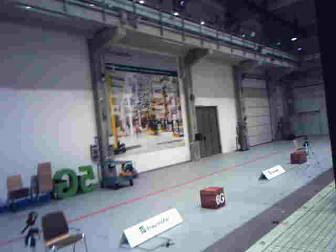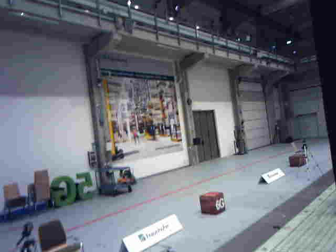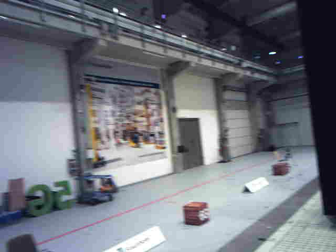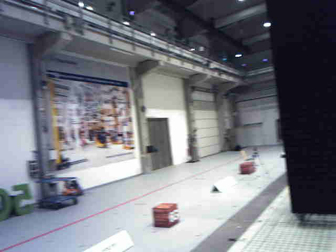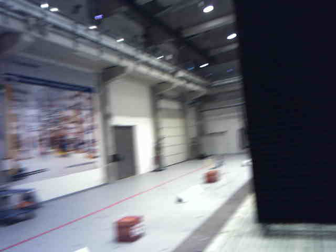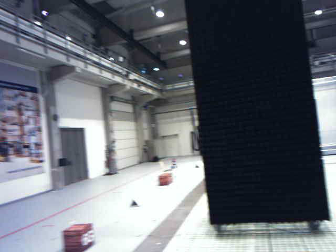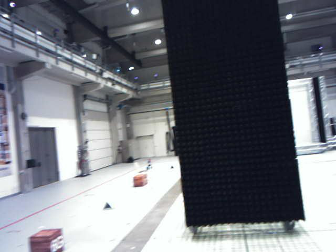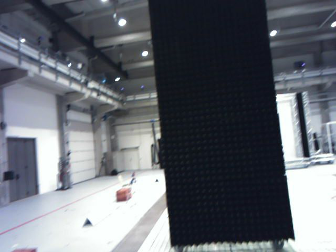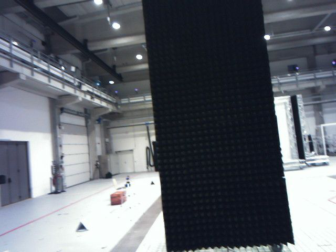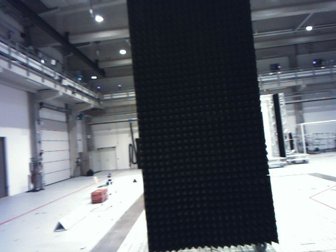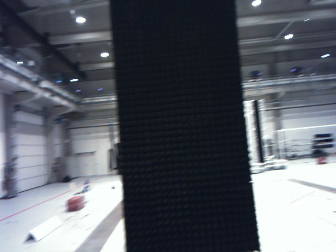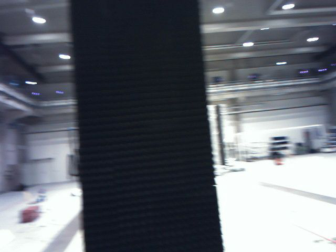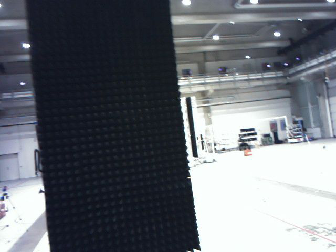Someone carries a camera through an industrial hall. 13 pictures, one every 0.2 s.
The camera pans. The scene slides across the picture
to the left.
The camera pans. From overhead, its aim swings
clockwise.
0.0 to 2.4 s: The camera pans to its right, which is clockwise from overhead, by about 55 degrees. It travels forward, about 2.2 m.
The film runs forward here.
